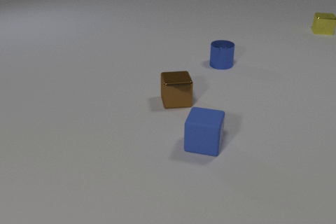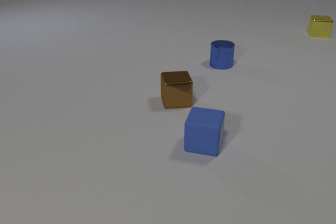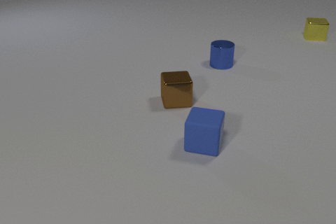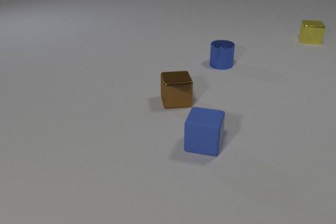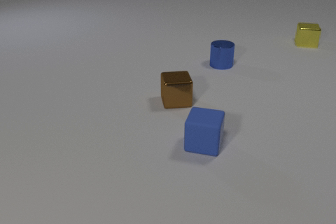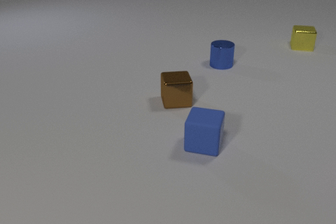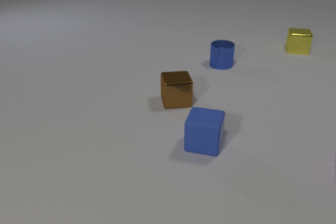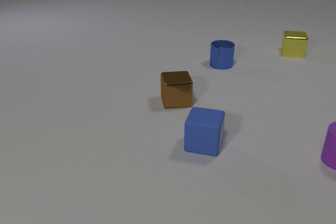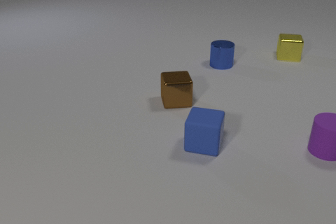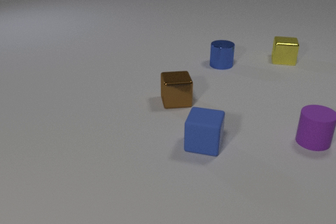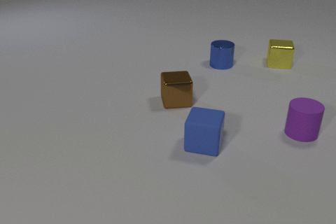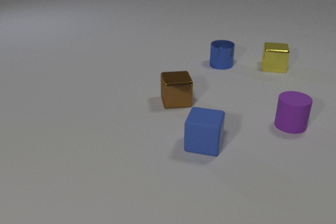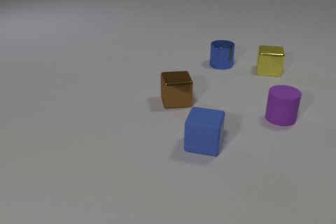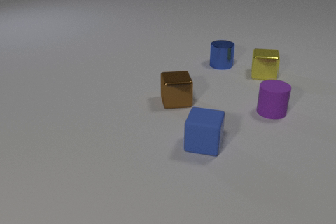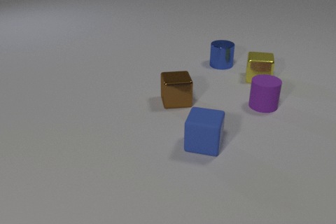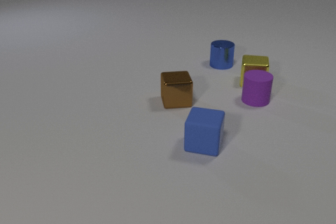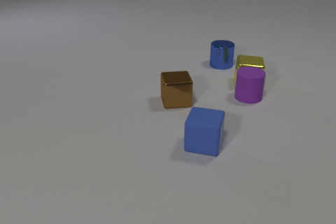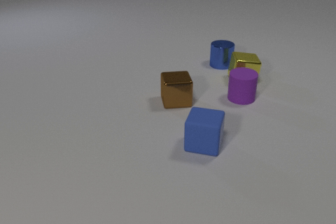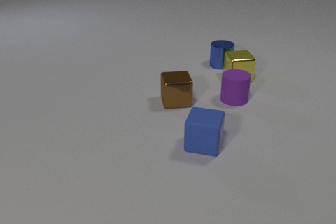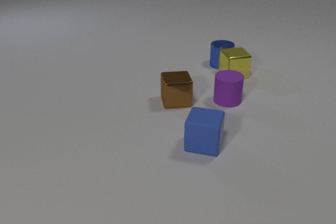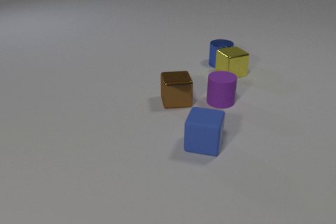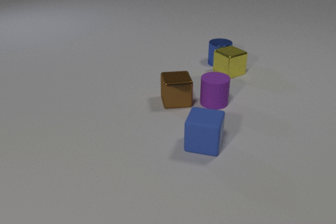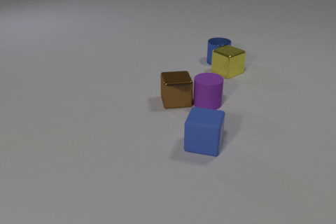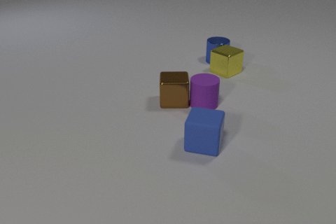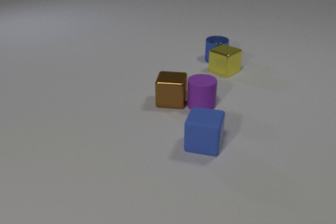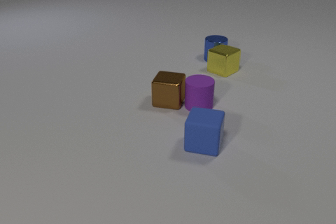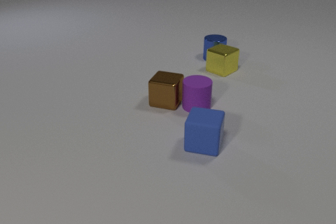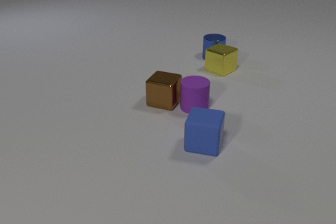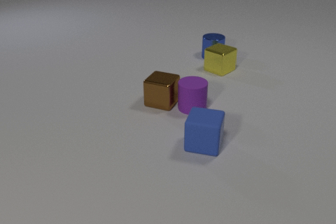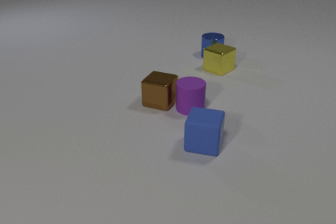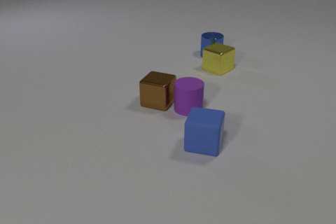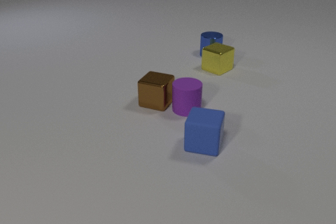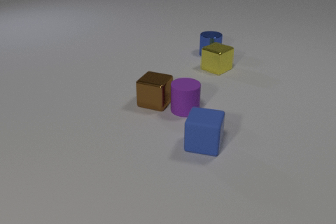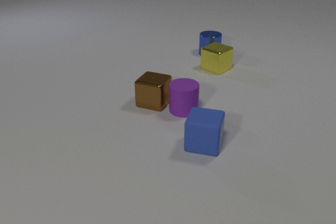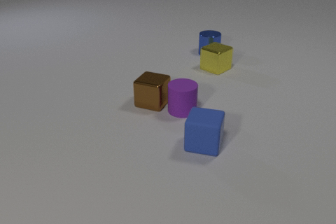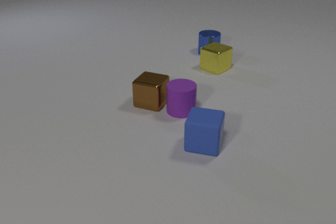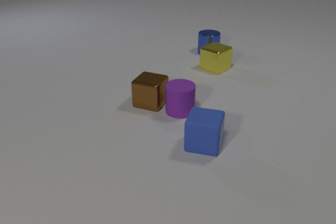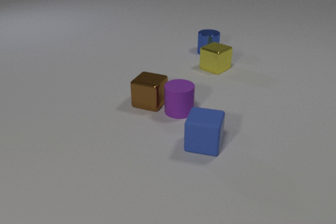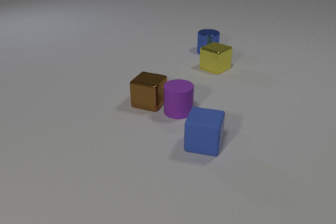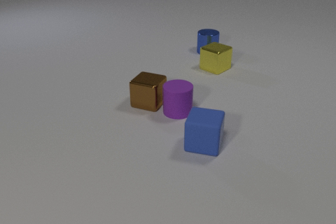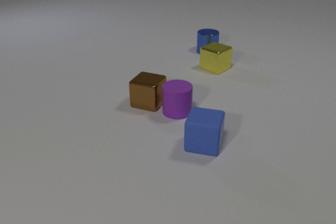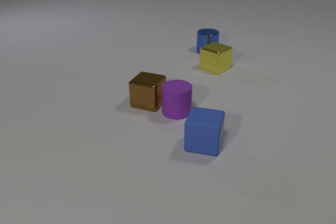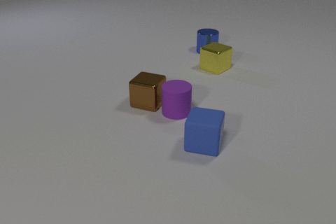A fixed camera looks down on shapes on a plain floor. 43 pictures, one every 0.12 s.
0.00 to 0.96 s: The purple rubber cylinder comes in at the right edge, slides to the left and away from the camera. The yellow metal cube slides toward the camera.
0.96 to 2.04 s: The purple rubber cylinder slides to the left and away from the camera. The yellow metal cube slides toward the camera and to the left. The purple rubber cylinder and the yellow metal cube collide.
2.04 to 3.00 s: The purple rubber cylinder slides to the left and toward the camera. The yellow metal cube slides away from the camera and to the left, spins counterclockwise seen from above by about 45 degrees, its near face sliding to the right. The brown metal cube slides to the left, spins so that its near face slides to the left, clockwise seen from above. The blue metal cylinder slides away from the camera and to the left. The yellow metal cube and the blue metal cylinder collide. The purple rubber cylinder and the brown metal cube collide.
3.00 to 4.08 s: The purple rubber cylinder slides to the left and toward the camera. The yellow metal cube slides to the left. The brown metal cube slides to the left. The blue metal cylinder slides away from the camera and to the left.
4.08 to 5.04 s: The purple rubber cylinder moves, and ends about where it began. The blue metal cylinder slides away from the camera.
What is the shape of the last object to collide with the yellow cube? cylinder.
What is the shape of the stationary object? cube.
How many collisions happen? 3.
